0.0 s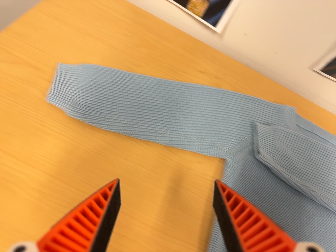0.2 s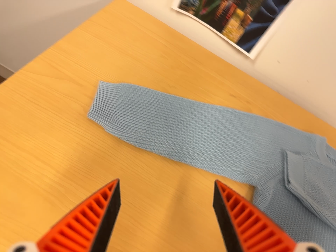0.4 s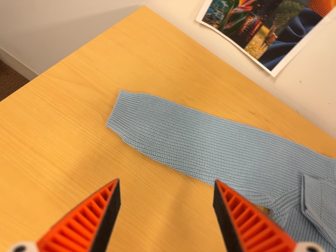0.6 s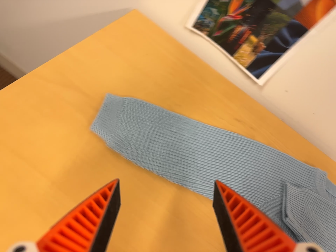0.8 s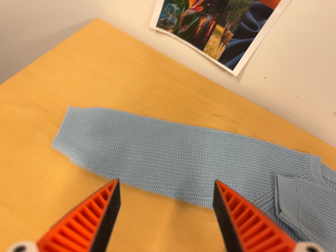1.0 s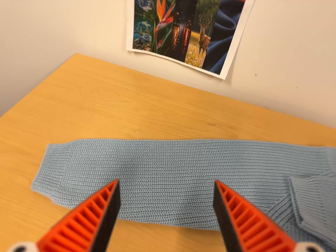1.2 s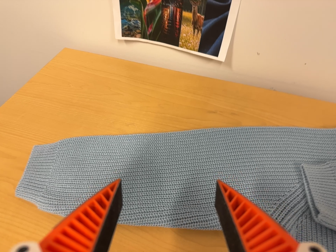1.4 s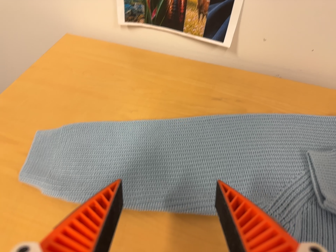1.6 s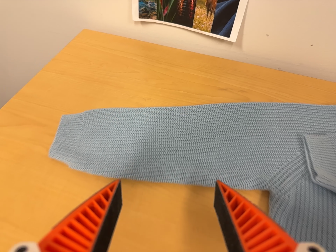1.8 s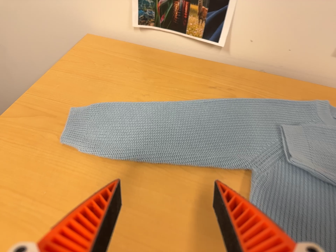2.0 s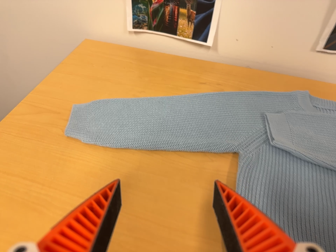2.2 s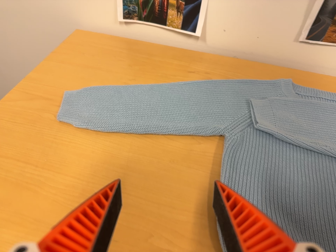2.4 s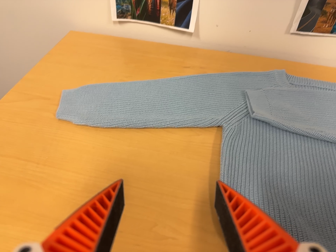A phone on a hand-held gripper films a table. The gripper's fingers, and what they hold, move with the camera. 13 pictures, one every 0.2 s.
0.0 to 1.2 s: The camera pans to its left by about 10 degrees. It travels forward and to its right, about 12 cm, so what stands in front looms larger. Its aim tips toward the top of its view by about 10 degrees, and the scene shifts downward. It rolls about its line of sight by about 15 degrees, and the scene rotates counterclockwise.
1.2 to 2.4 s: The camera travels backward and toward the bottom of its view, about 20 cm, so what stands in front gets smaller.
The film runs forward here.
